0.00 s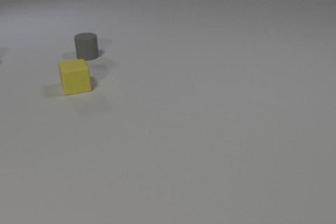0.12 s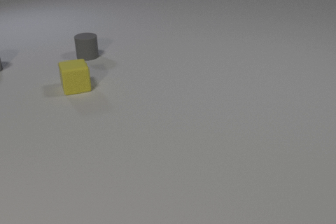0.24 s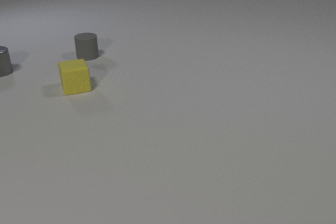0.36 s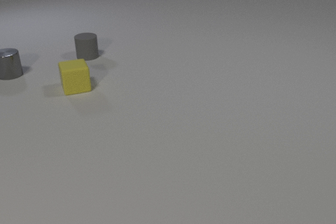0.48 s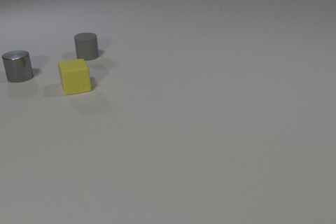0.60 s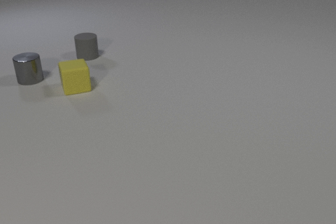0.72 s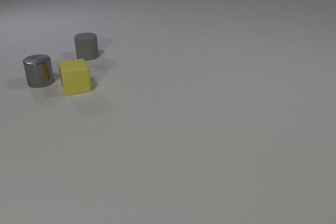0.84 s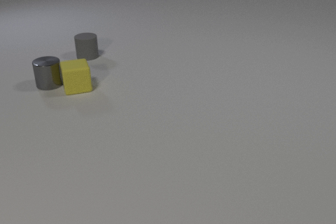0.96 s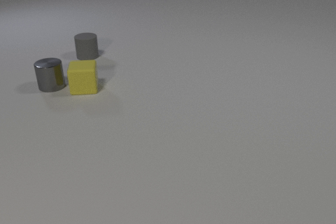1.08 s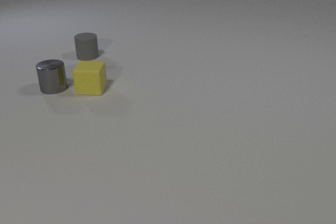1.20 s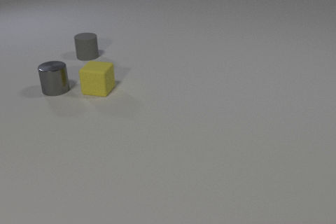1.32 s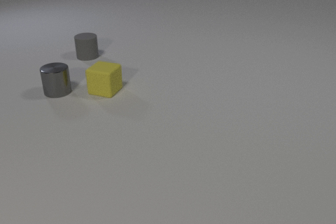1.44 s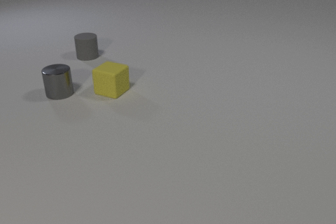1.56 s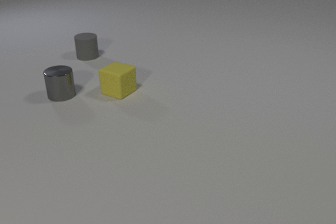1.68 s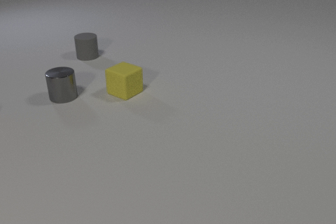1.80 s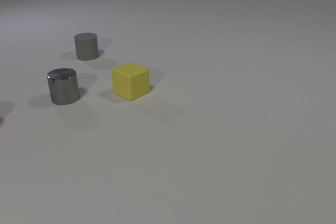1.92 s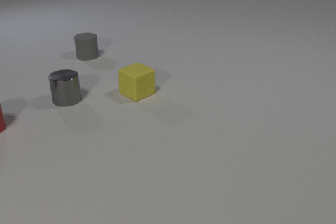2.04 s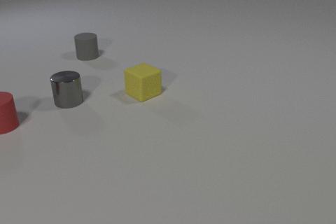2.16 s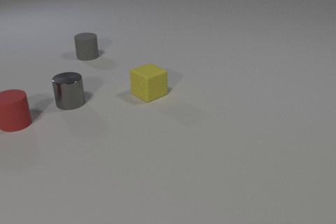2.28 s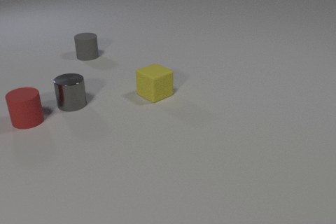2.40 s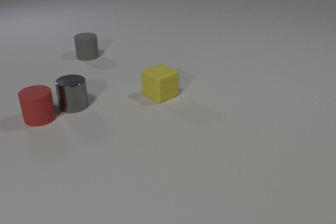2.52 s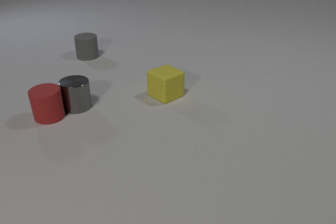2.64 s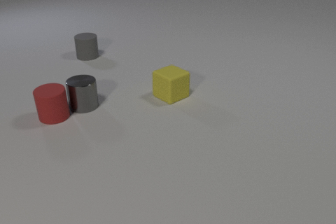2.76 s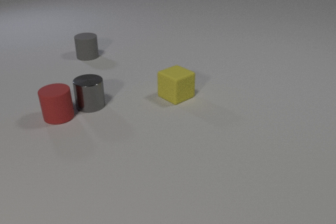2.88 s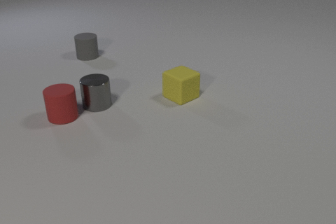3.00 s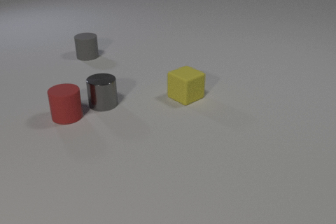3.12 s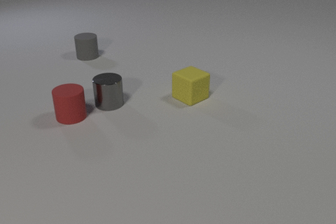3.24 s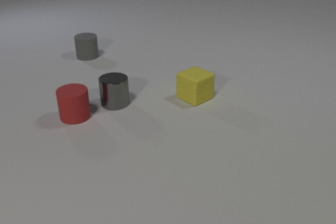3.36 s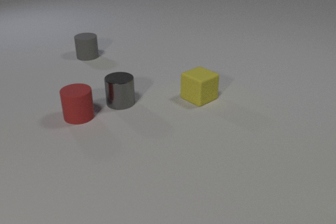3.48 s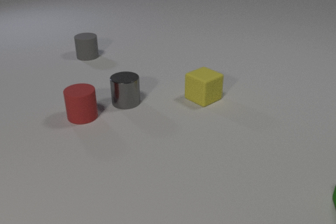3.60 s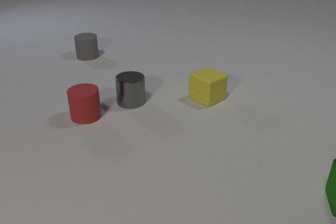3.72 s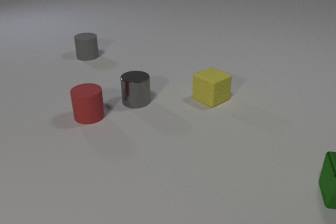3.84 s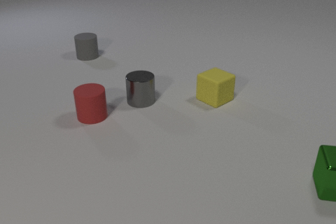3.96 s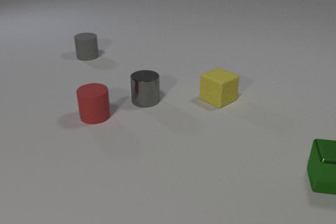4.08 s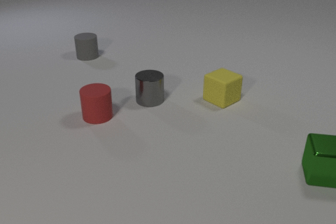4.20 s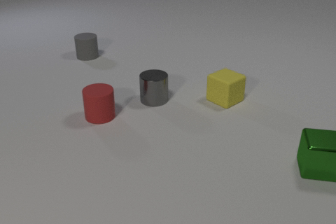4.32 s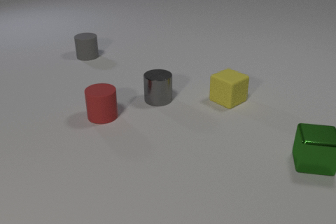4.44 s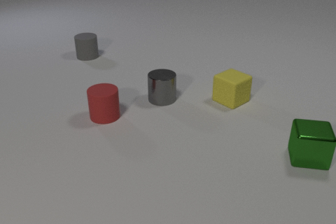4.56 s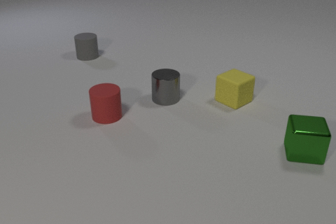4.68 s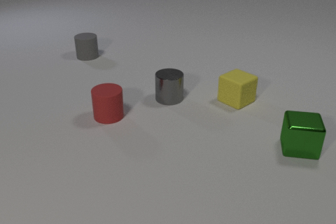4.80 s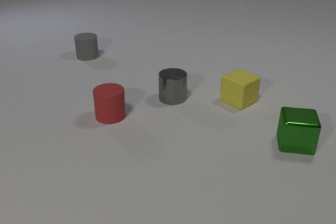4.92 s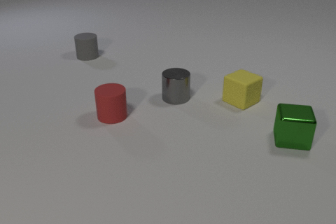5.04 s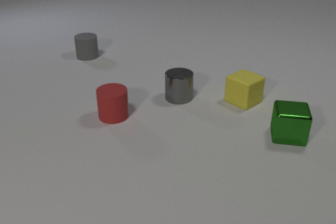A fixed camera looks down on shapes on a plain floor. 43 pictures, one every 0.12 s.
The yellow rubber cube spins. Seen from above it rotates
clockwise.
The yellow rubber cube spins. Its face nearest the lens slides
to the left.
0.00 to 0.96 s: The gray metal cylinder comes in at the left edge, slides toward the camera and to the right. The yellow rubber cube slides to the right. The gray metal cylinder and the yellow rubber cube collide.
0.96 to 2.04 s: The gray metal cylinder slides toward the camera and to the right. The yellow rubber cube slides to the right, spins clockwise seen from above by about 60 degrees, its near face sliding to the left. The red rubber cylinder comes in at the left edge, slides to the right.
2.04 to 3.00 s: The gray metal cylinder slides to the right. The yellow rubber cube slides to the right. The red rubber cylinder slides to the right. The gray metal cylinder and the red rubber cylinder collide.
3.00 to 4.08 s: The gray metal cylinder slides to the right. The yellow rubber cube slides to the right. The red rubber cylinder slides to the right. The green metal cube comes in at the right edge, slides away from the camera and to the left.
4.08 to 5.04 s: The gray metal cylinder slides to the right. The yellow rubber cube slides to the right. The red rubber cylinder slides to the right. The green metal cube slides away from the camera and to the left.
What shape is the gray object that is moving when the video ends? cylinder.
What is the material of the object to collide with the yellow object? metal.
What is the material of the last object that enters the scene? metal.
